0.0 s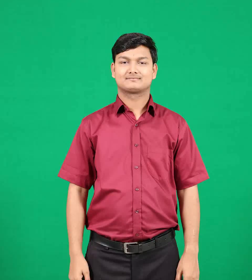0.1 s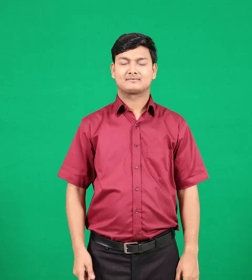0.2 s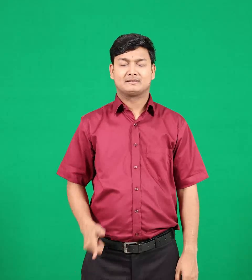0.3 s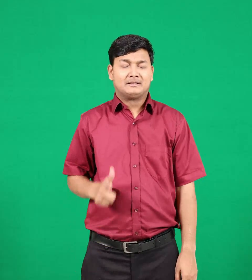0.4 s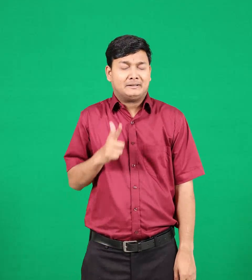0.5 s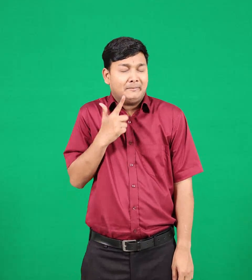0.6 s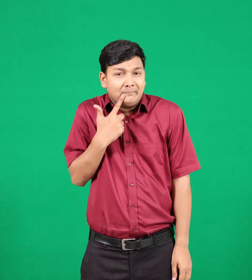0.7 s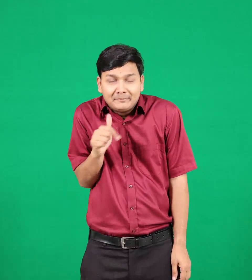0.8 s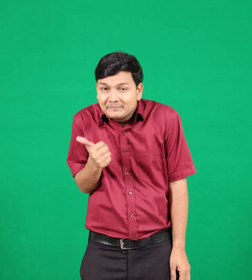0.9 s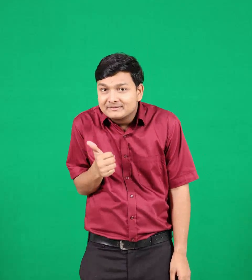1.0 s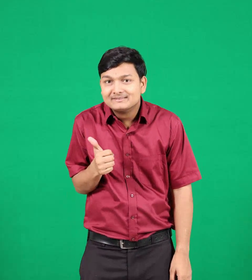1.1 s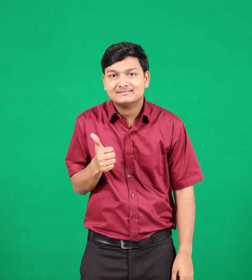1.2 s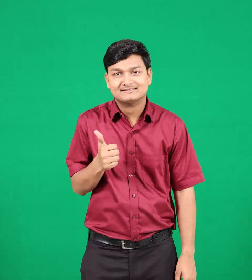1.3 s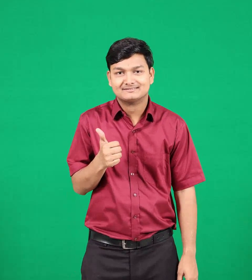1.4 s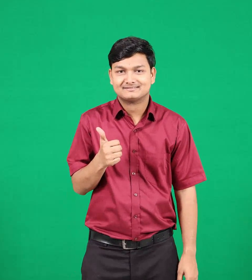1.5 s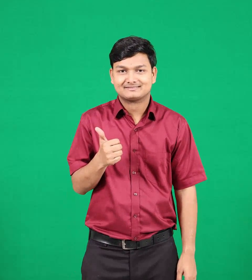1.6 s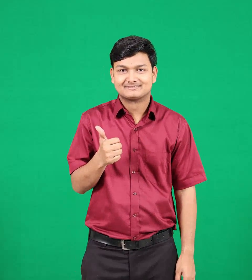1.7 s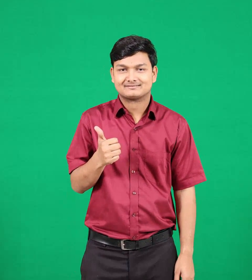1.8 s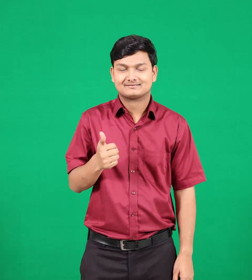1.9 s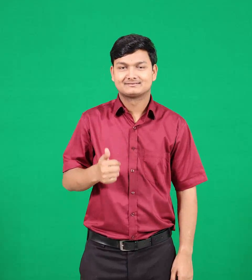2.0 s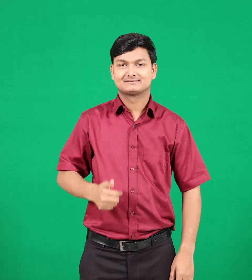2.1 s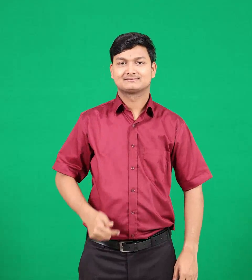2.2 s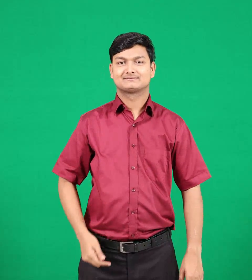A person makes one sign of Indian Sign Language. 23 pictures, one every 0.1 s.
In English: impossible
